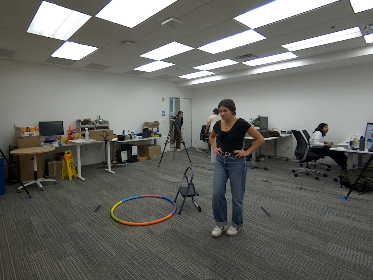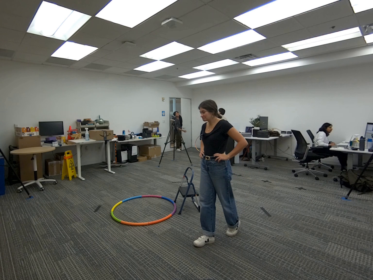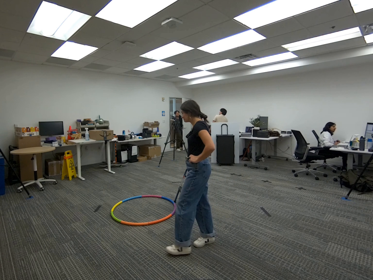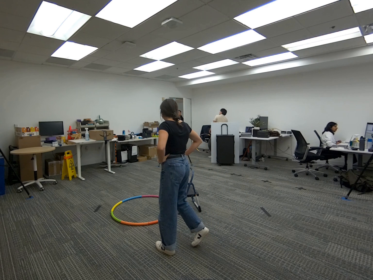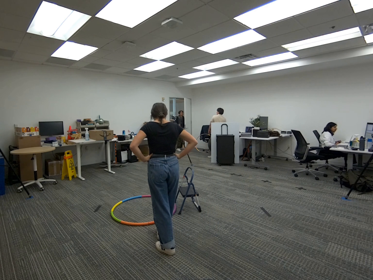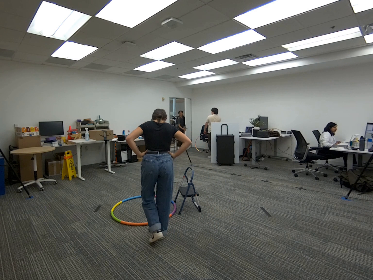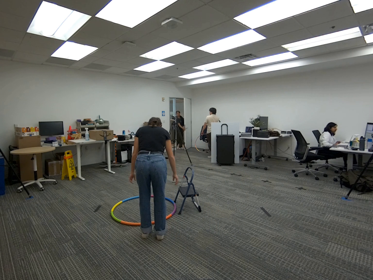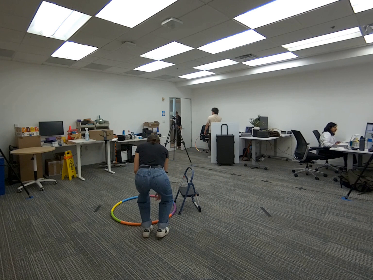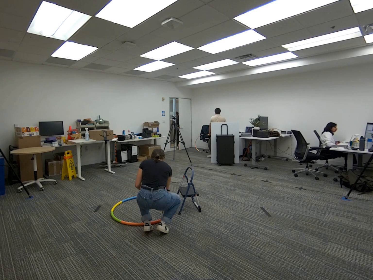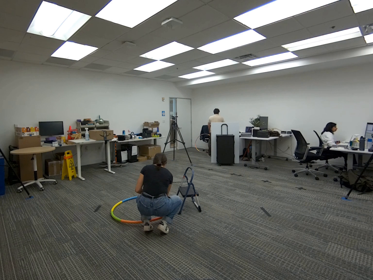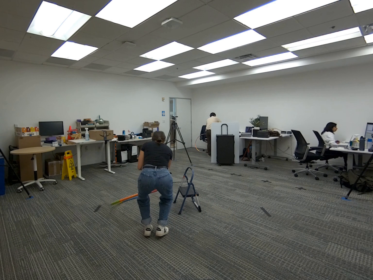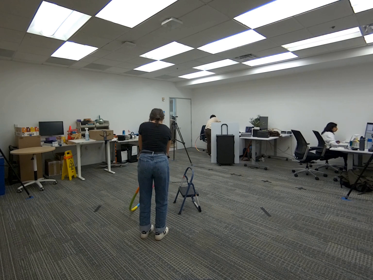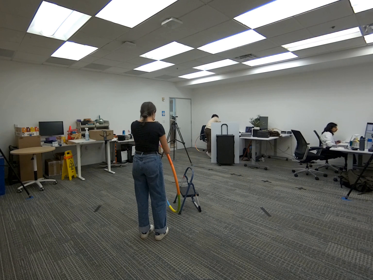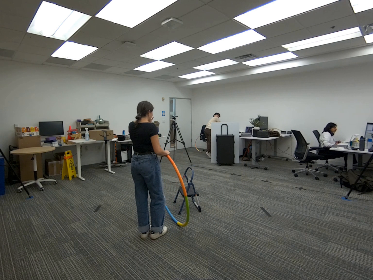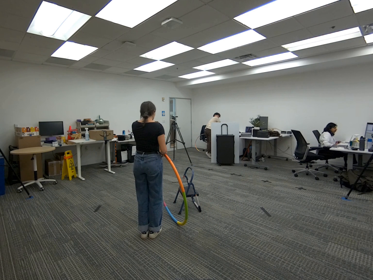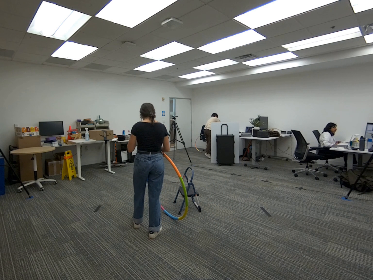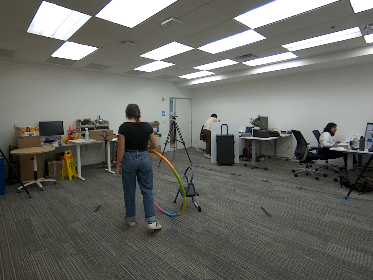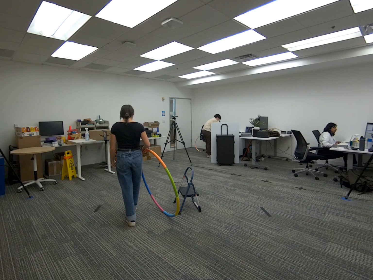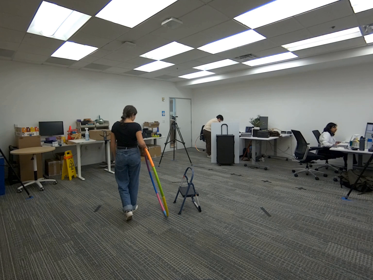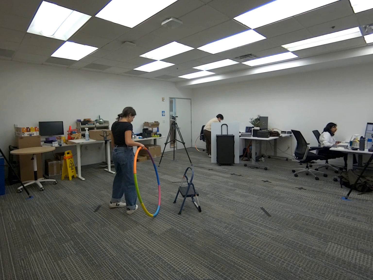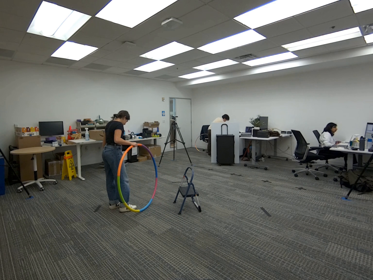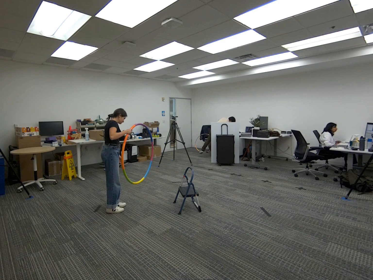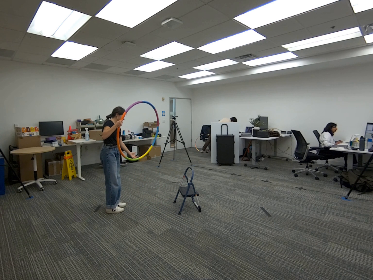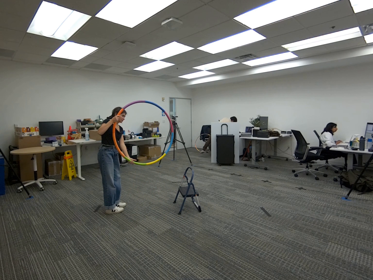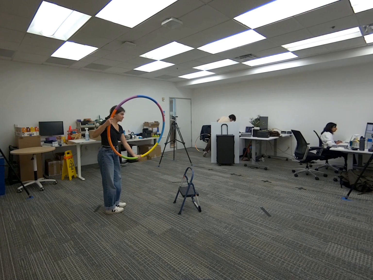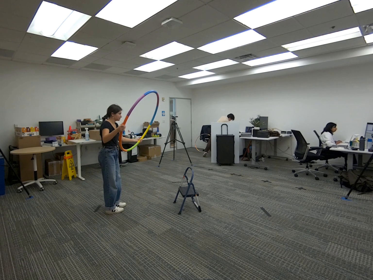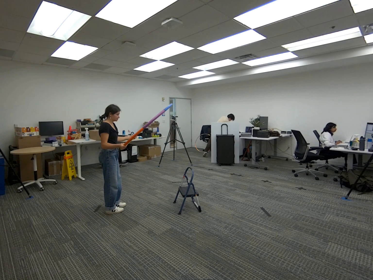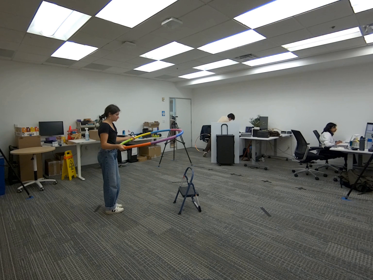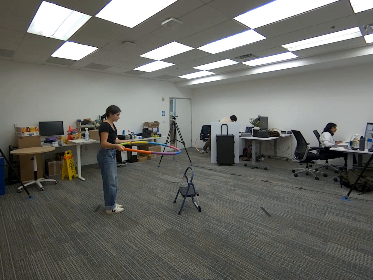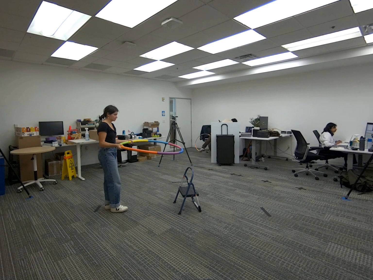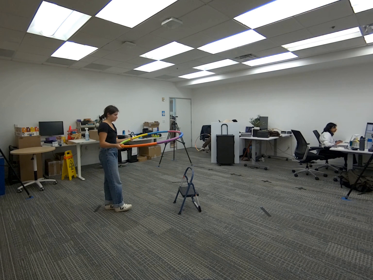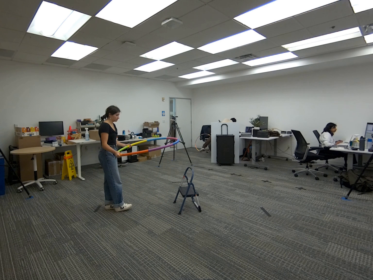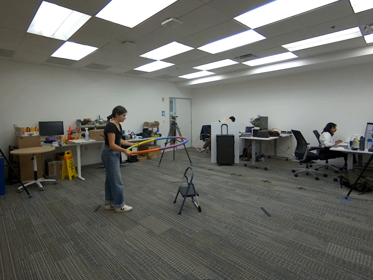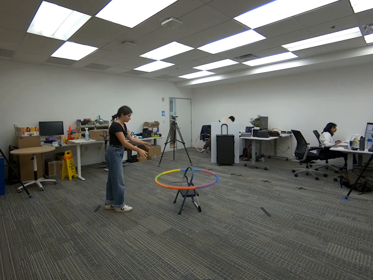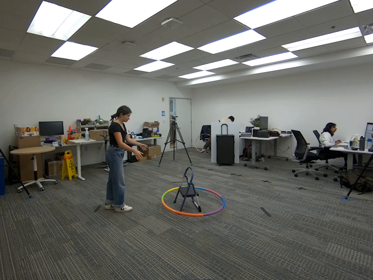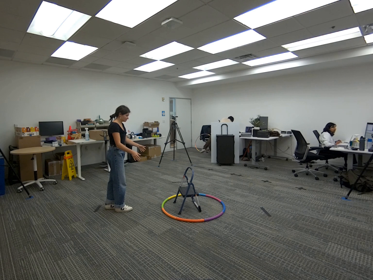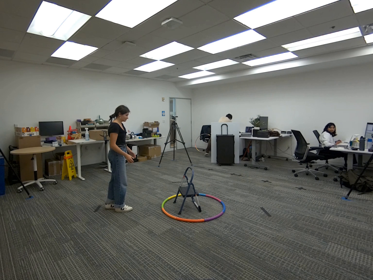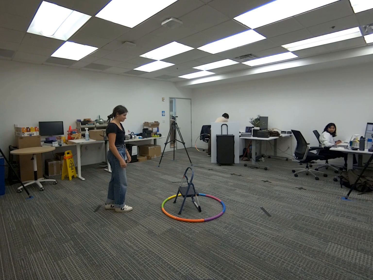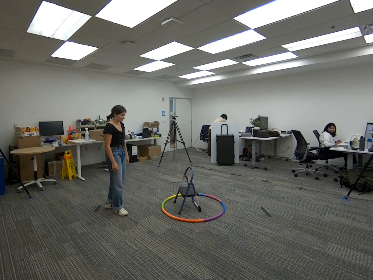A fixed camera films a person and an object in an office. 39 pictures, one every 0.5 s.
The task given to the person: Walk over to the hula hoop on the floor and toss it towards the stepping ladder attempting to land the hula hoop around the step ladder.
